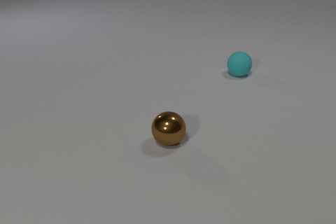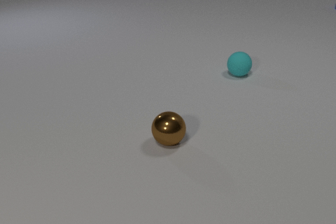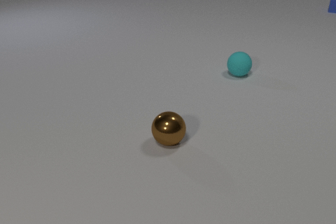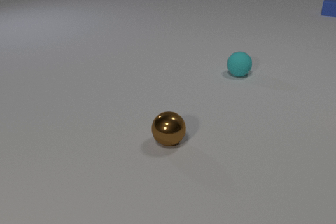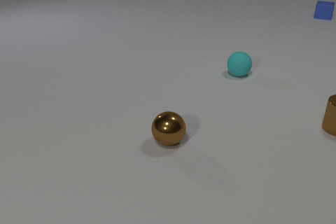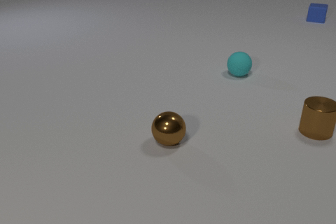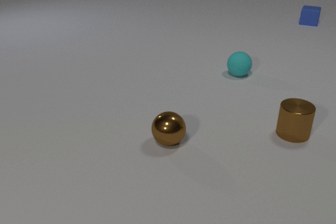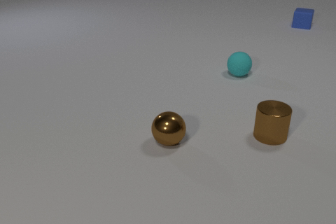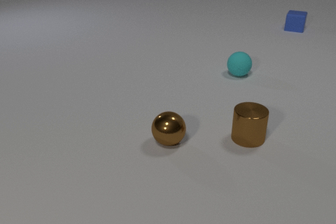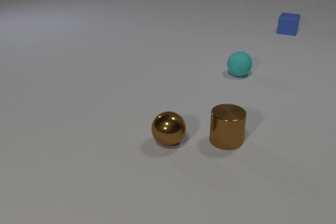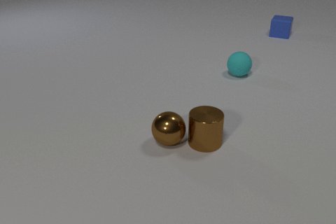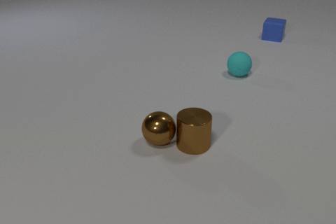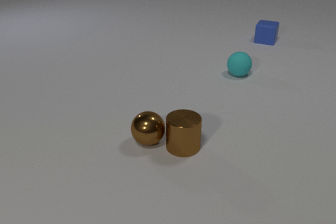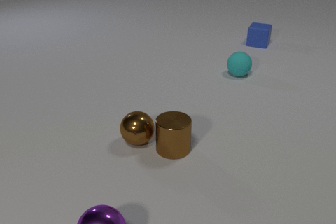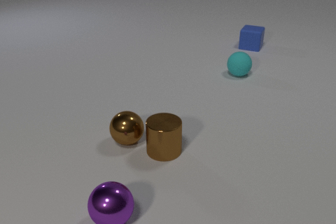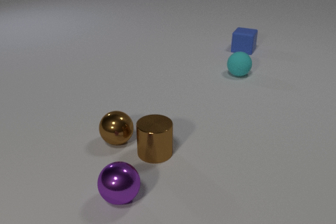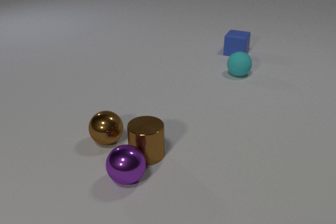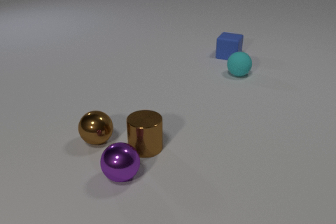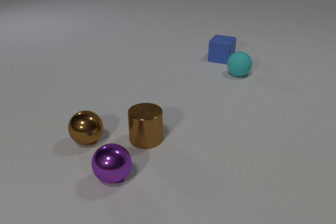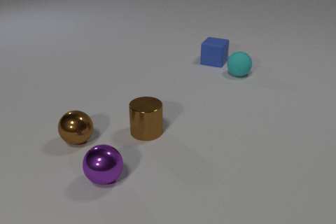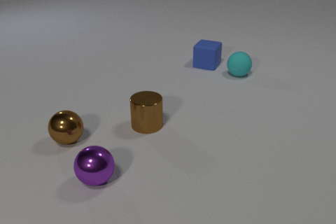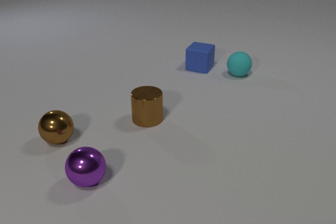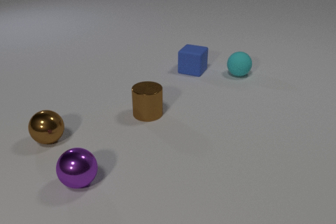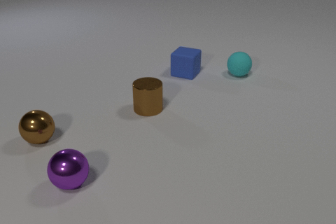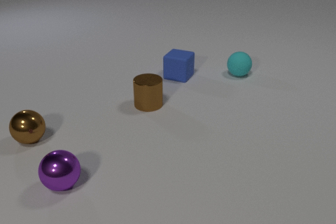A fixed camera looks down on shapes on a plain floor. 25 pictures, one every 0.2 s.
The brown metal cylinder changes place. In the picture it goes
to the left.
The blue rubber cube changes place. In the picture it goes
toward the camera.
0.0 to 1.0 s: The brown metal cylinder comes in at the right edge, slides to the left and toward the camera. The blue rubber cube comes in at the right edge, slides toward the camera and to the left.
1.0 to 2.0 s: The brown metal cylinder slides to the left and toward the camera. The blue rubber cube slides toward the camera and to the left.
2.0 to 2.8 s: The brown metal cylinder slides to the left and toward the camera. The brown metal sphere rolls to the left. The purple metal sphere comes in at the bottom edge, rolls away from the camera. The blue rubber cube slides toward the camera and to the left. The brown metal cylinder and the brown metal sphere collide.
2.8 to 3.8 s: The brown metal cylinder slides away from the camera and to the left. The brown metal sphere rolls to the left. The purple metal sphere rolls away from the camera. The blue rubber cube slides toward the camera and to the left. The brown metal cylinder and the purple metal sphere collide.
3.8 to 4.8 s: The brown metal cylinder slides away from the camera. The brown metal sphere rolls to the left. The purple metal sphere rolls to the left. The blue rubber cube slides toward the camera and to the left.
How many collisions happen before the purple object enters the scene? 1.
How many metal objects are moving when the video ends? 3.
What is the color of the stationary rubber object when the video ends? cyan.
